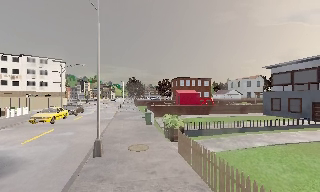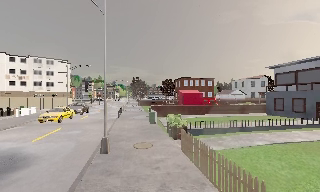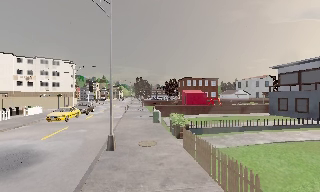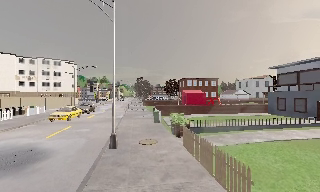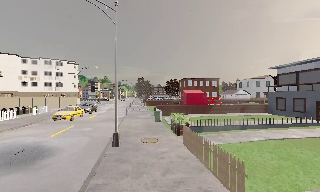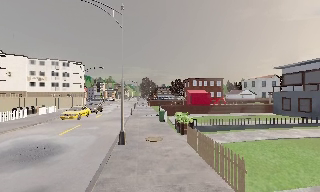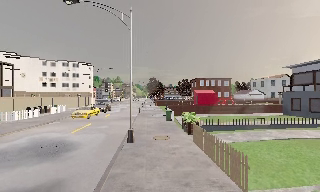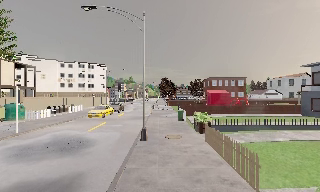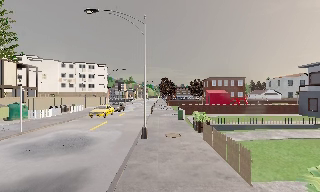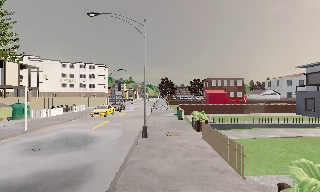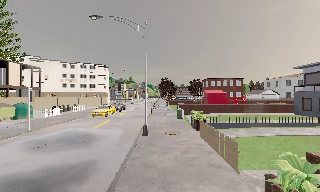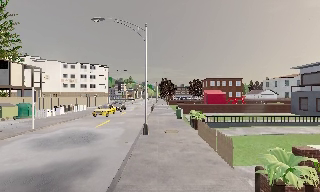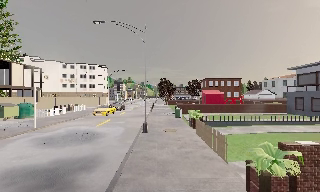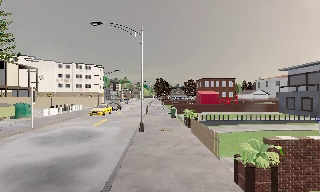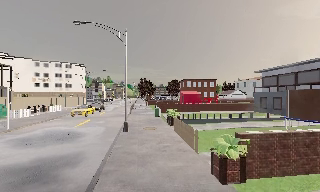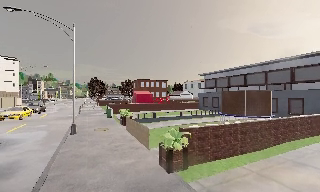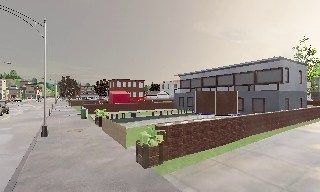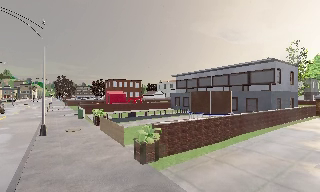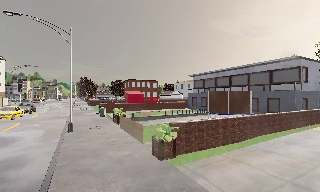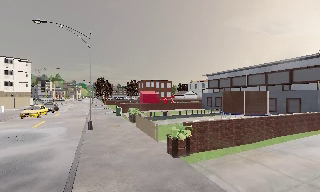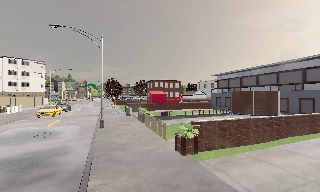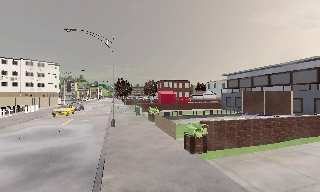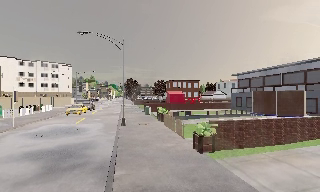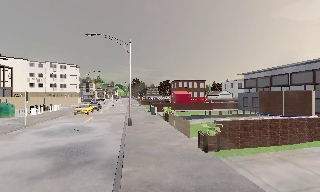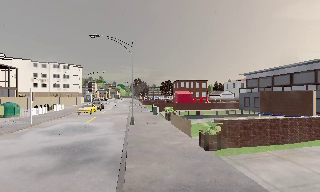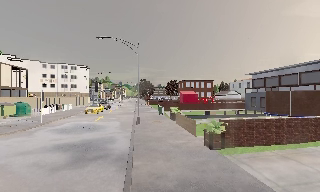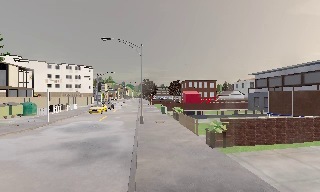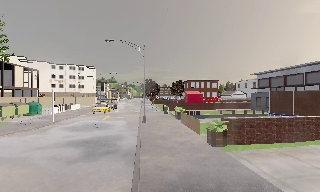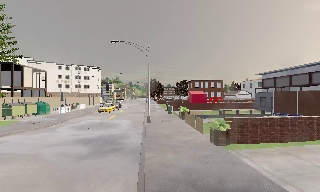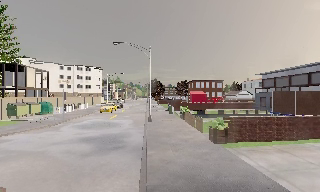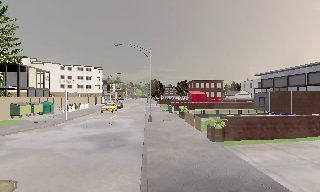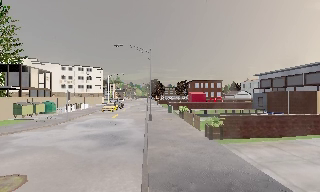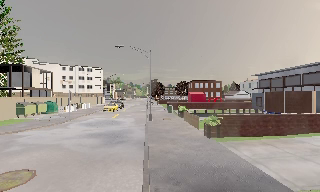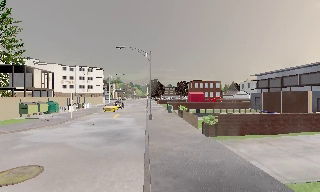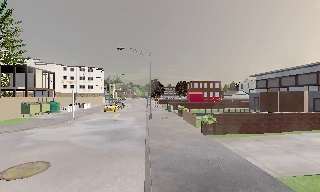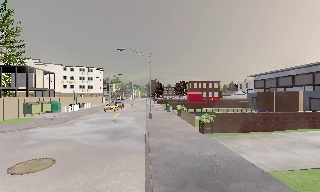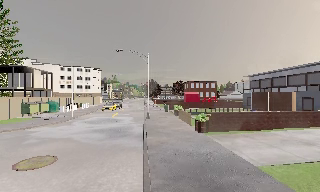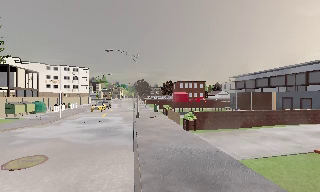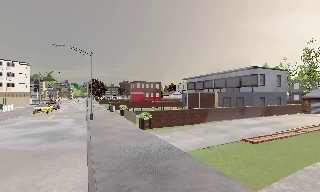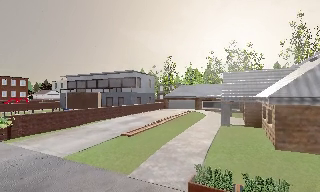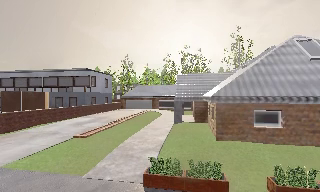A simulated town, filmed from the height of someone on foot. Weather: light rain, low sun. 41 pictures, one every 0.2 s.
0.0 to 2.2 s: The camera pans to its left, which is counterclockwise from overhead, by about 10 degrees. It travels backward, about 3.5 m, so what stands in front gets smaller.
2.2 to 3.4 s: The camera swings to its right by about 35 degrees, and the scene slides to the left. It travels backward, about 2 m.
3.4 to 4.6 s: The scene slides to the right, as the camera pans about 25 degrees to its left. It travels backward, about 1.5 m, so what stands in front gets smaller.
4.6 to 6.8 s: The camera travels backward, about 3.5 m, so what stands in front gets smaller.
6.8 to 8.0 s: The camera pans to its right, which is clockwise from overhead, by about 75 degrees. It travels backward, about 2 m.
The film runs backward here.
